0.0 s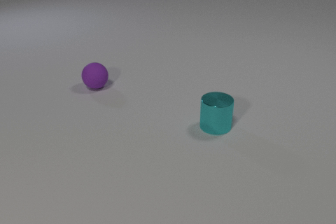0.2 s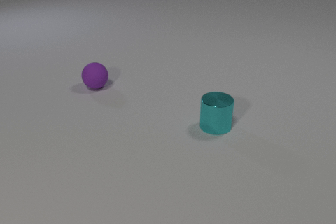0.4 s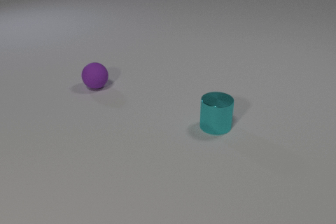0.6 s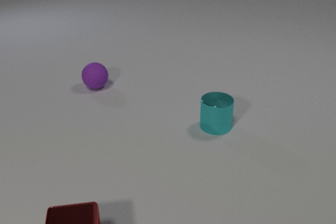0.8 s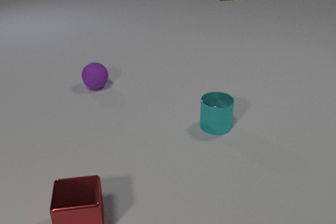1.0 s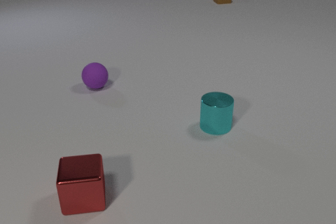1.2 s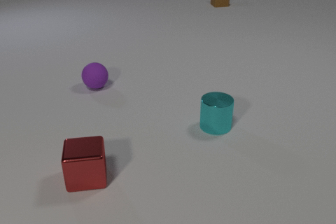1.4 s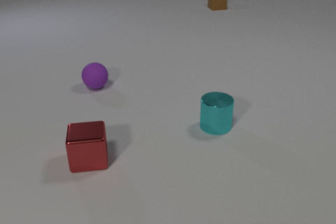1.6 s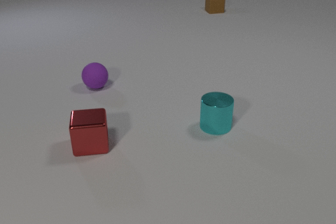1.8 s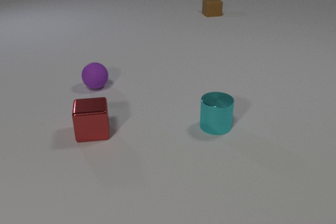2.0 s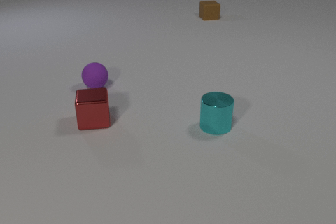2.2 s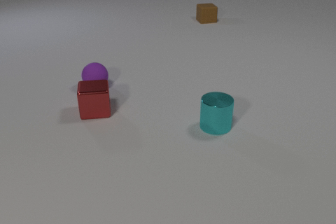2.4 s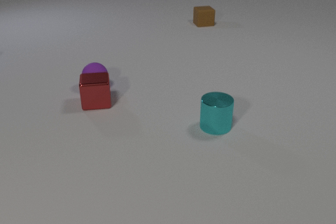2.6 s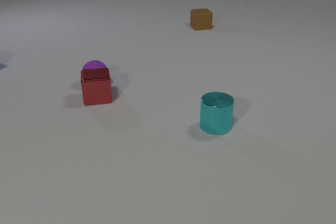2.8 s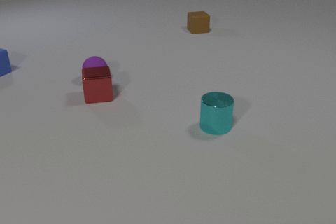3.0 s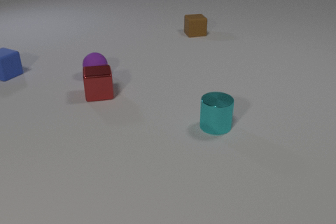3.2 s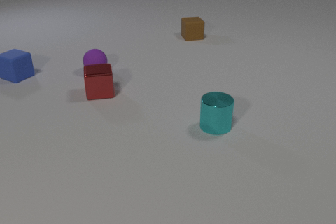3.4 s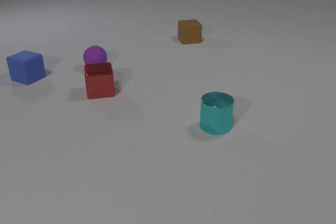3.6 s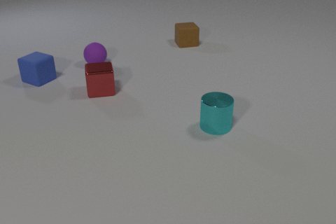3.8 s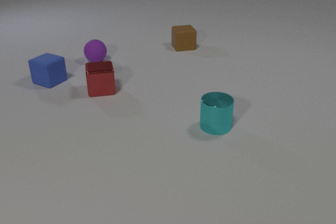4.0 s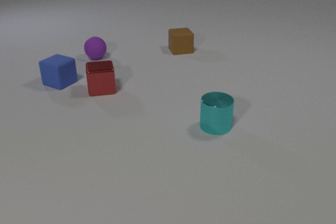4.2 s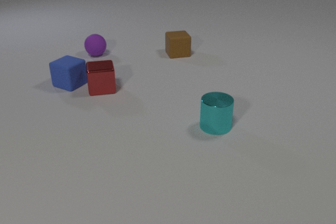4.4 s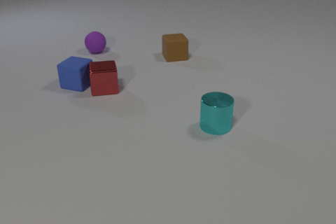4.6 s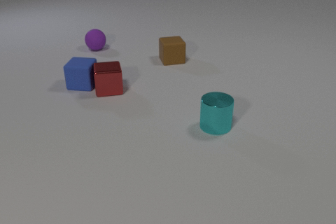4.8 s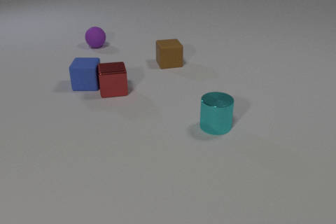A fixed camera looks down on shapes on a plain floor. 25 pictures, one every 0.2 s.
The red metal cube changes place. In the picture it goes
away from the camera.
The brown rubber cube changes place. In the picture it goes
toward the camera.
0.0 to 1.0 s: The red metal cube comes in at the bottom edge, slides away from the camera. The brown rubber cube comes in at the top edge, slides toward the camera.
1.0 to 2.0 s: The red metal cube slides away from the camera. The brown rubber cube slides toward the camera.
2.0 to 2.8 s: The red metal cube slides away from the camera. The purple rubber sphere rolls away from the camera. The blue rubber cube comes in at the left edge, slides to the right and toward the camera. The brown rubber cube slides toward the camera. The red metal cube and the purple rubber sphere collide.
2.8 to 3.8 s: The red metal cube slides away from the camera. The purple rubber sphere rolls away from the camera. The blue rubber cube slides to the right and toward the camera. The brown rubber cube slides toward the camera.
3.8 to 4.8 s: The red metal cube slides to the right. The purple rubber sphere rolls away from the camera. The blue rubber cube slides to the right and toward the camera, spins counterclockwise seen from above by about 30 degrees, its near face sliding to the right. The brown rubber cube slides toward the camera. The red metal cube and the blue rubber cube collide.
How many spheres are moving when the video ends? 1.
How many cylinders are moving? 0.
What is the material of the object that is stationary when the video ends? metal.
